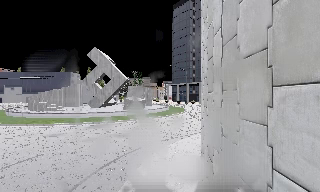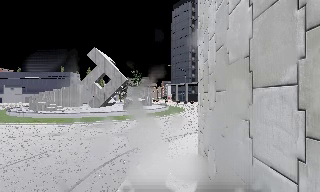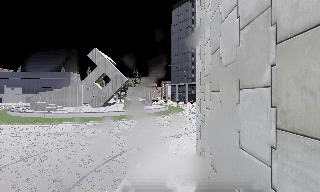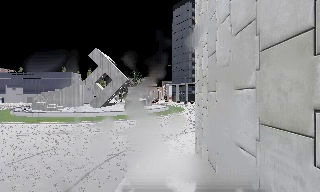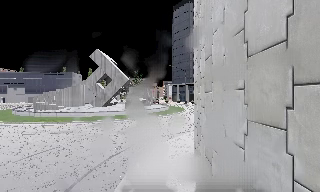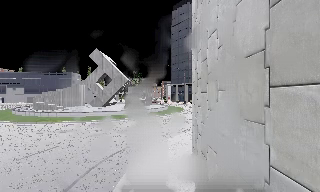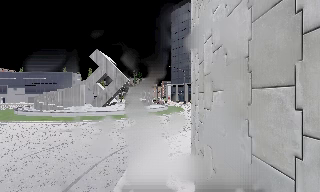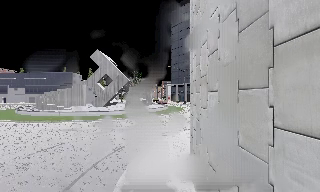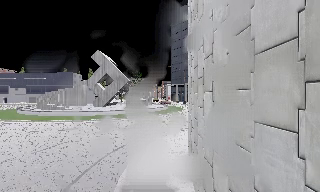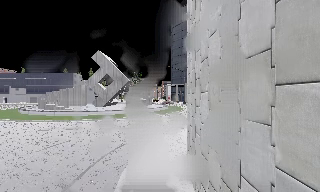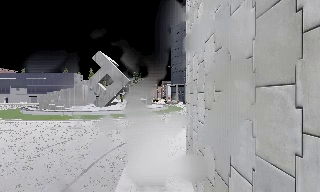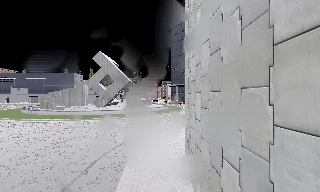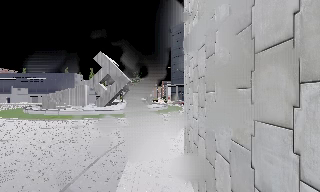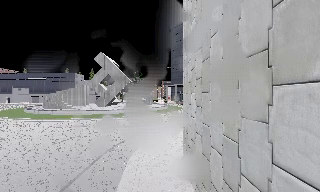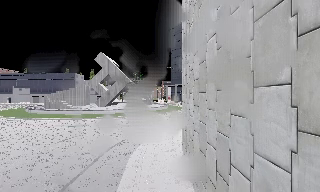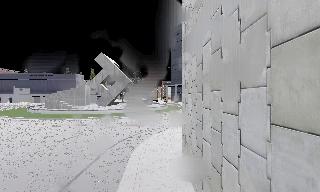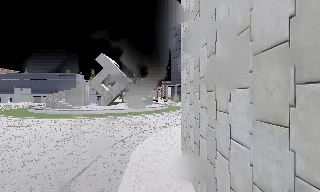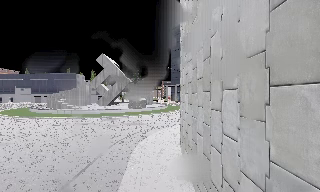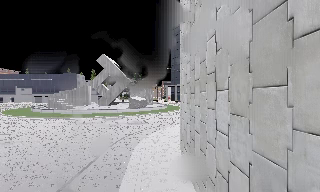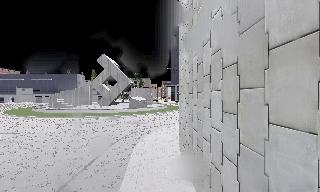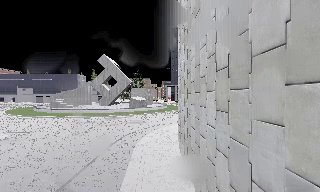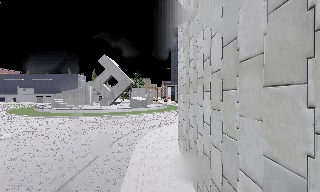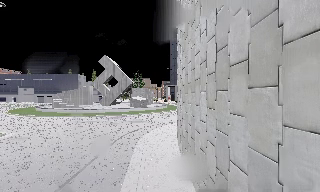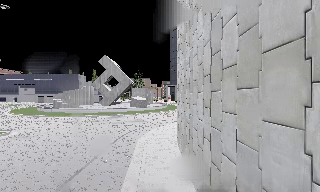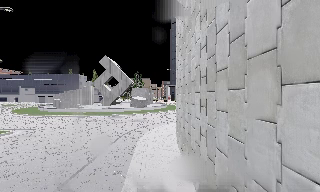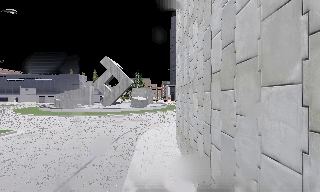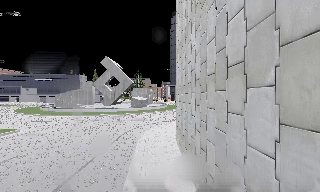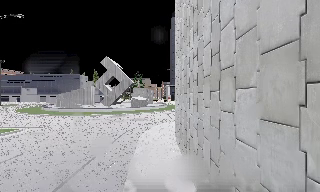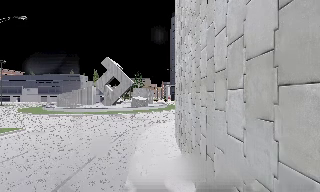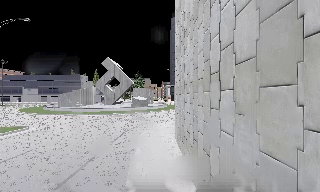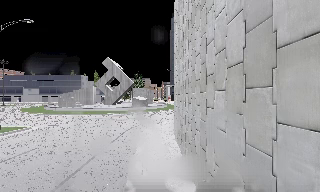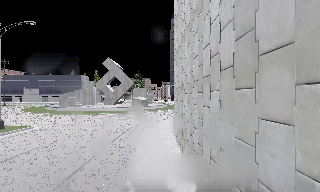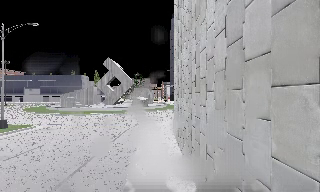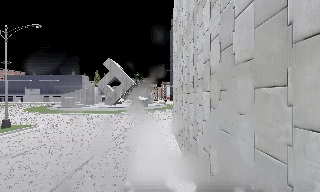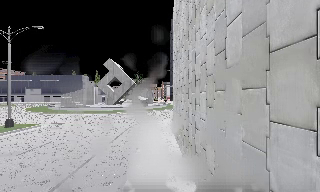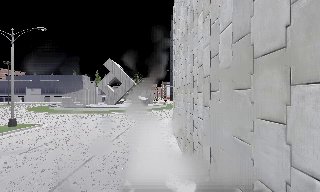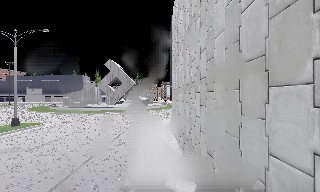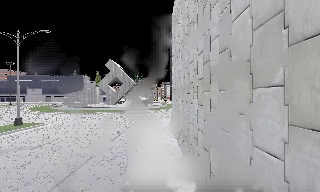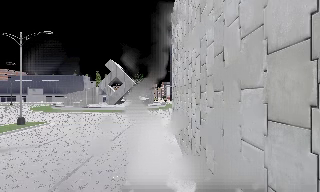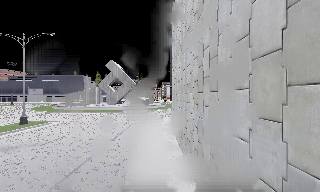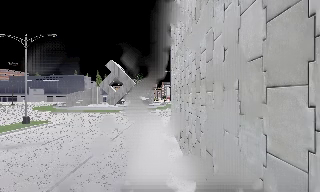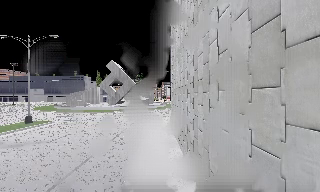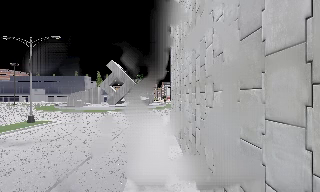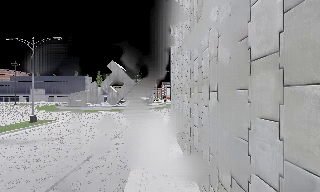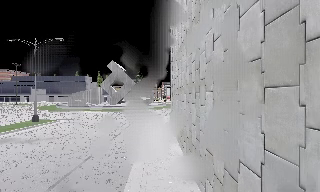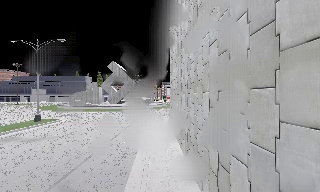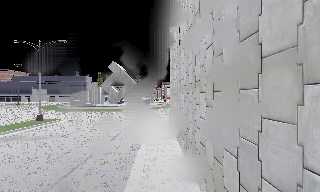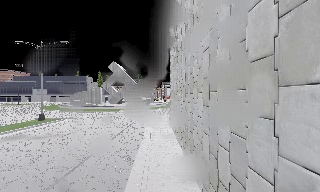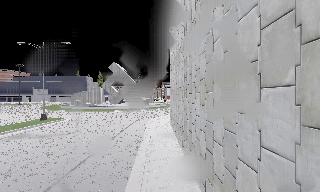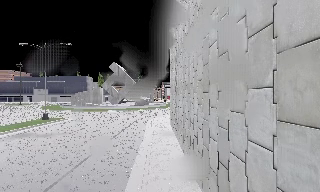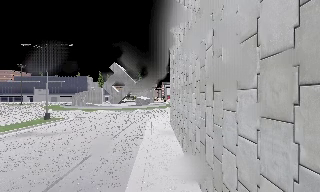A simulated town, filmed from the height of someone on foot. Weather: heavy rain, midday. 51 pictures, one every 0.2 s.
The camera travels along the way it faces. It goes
backward.
0.0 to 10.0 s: The camera travels backward, about 13 m, so what stands in front gets smaller.
The film runs backward here.
